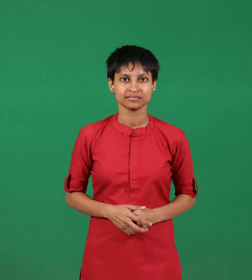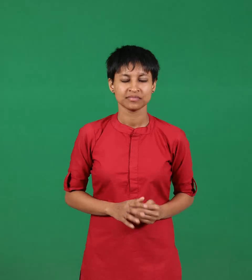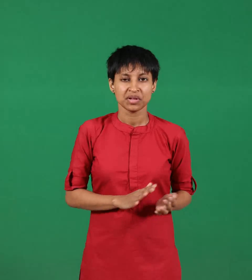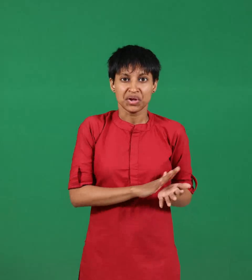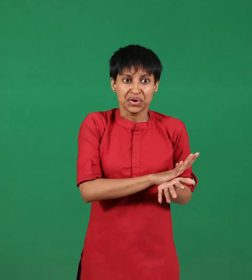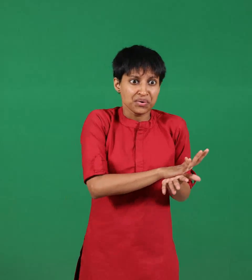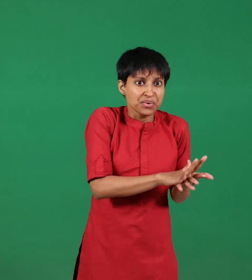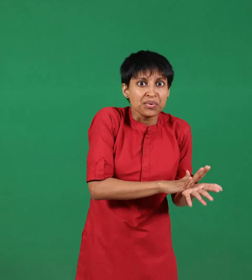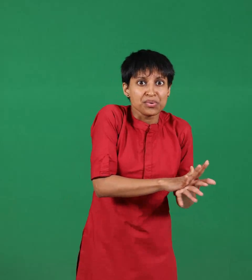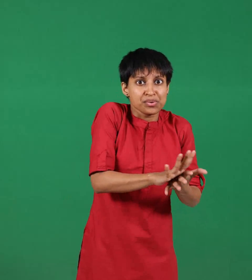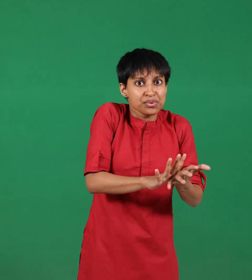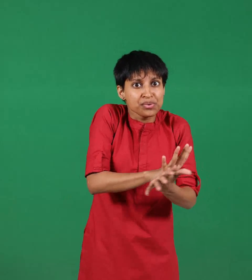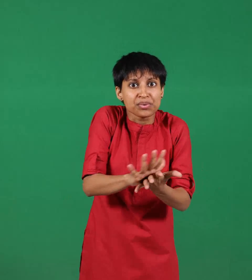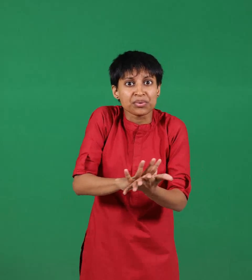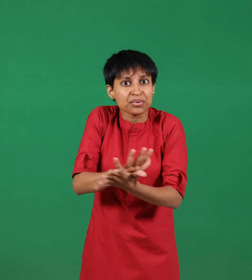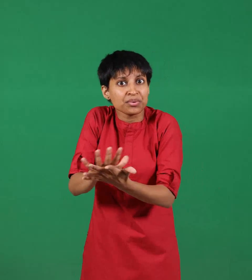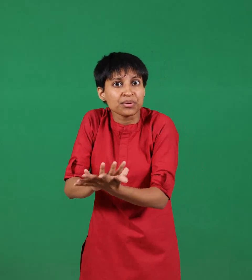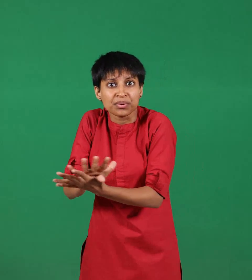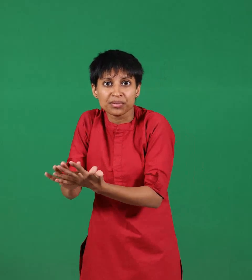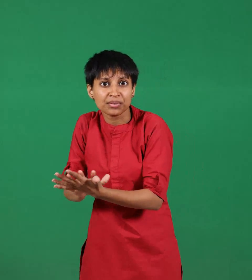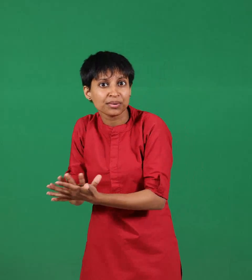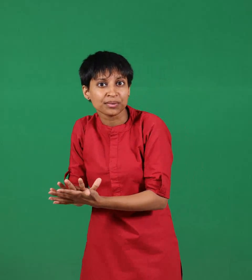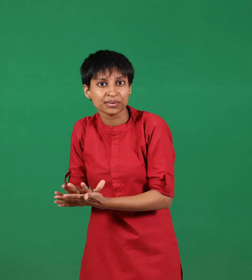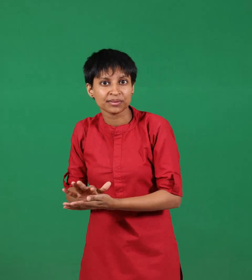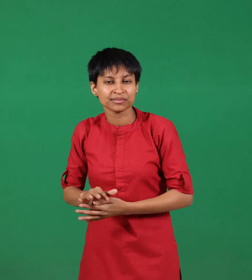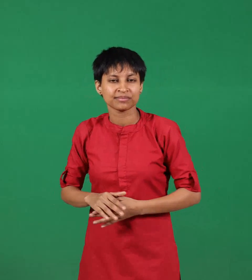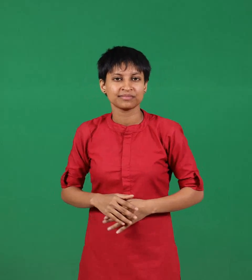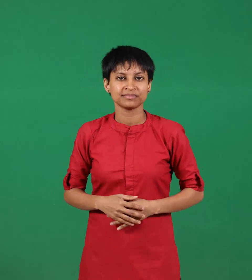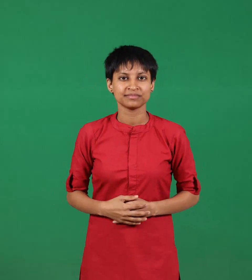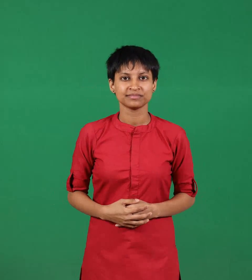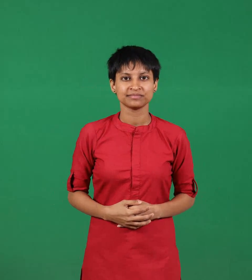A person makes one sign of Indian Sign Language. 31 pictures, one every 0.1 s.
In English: empties
